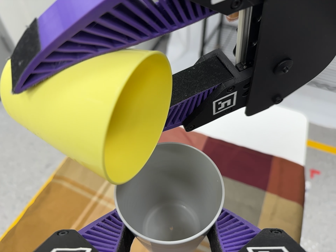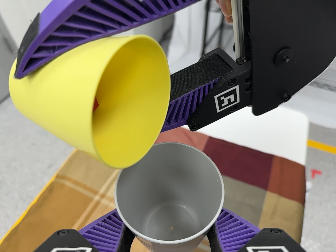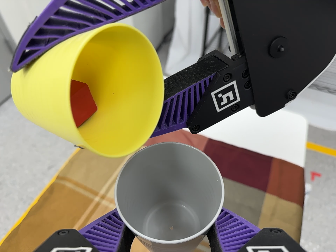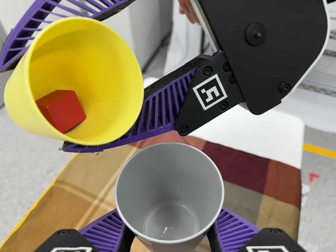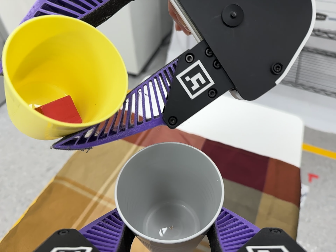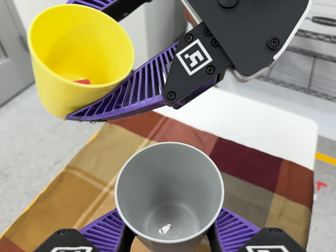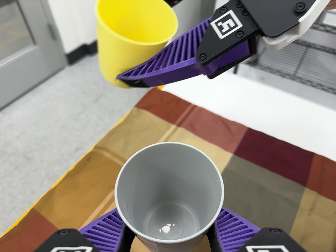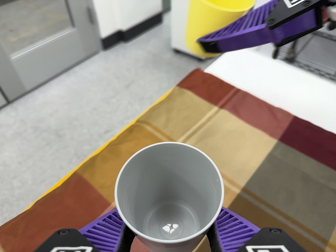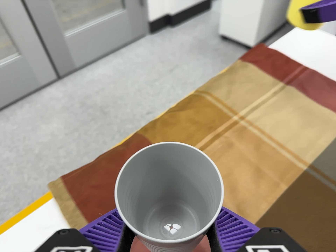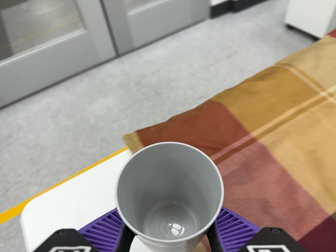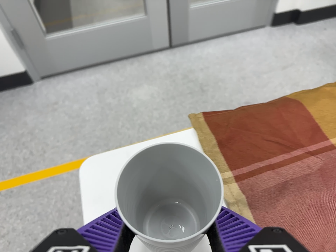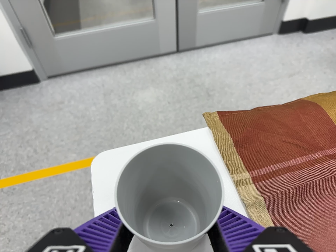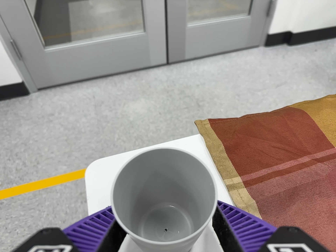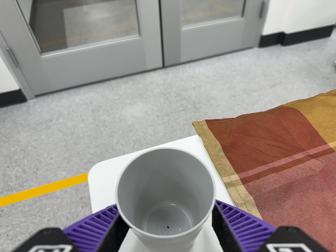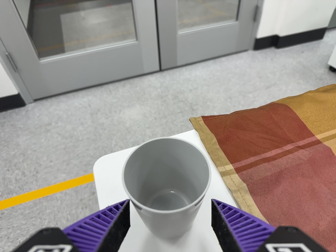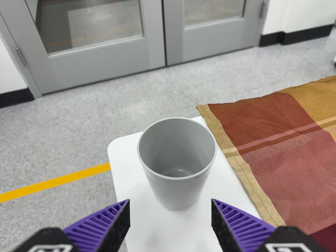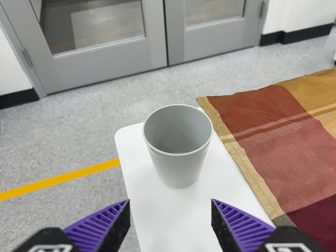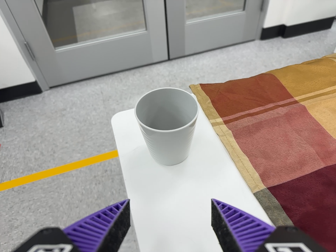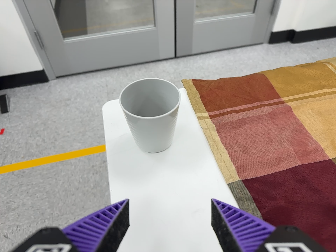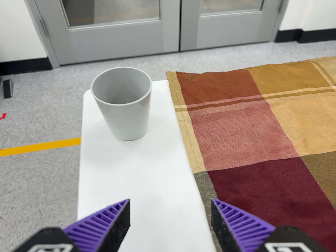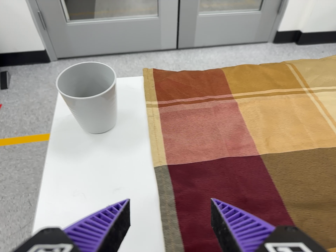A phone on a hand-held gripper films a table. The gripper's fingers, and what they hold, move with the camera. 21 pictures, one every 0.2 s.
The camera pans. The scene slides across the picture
to the right.
The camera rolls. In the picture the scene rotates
clockwise.
0.0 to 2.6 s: The camera swings to its left by about 30 degrees, and the scene slides to the right. It travels to its left and toward the bottom of its view, about 30 cm, so close, fixed things drift to the right. It rolls about its line of sight by about 35 degrees, and the scene rotates clockwise.
2.6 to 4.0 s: The camera travels to its right, backward and toward the bottom of its view, about 20 cm, so close, fixed things drift to the left. It rolls about its line of sight by about 10 degrees, and the scene rotates clockwise.
The film runs backward here.
